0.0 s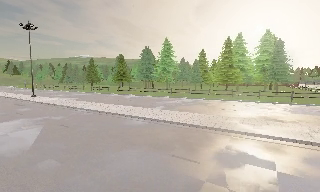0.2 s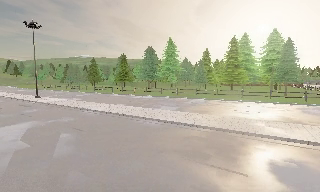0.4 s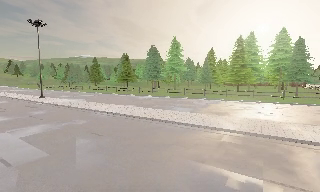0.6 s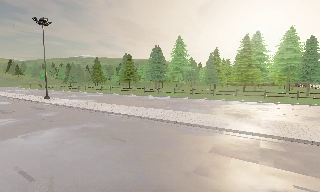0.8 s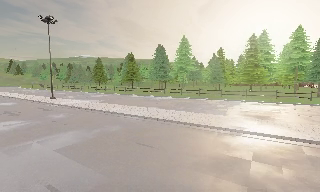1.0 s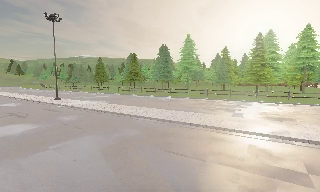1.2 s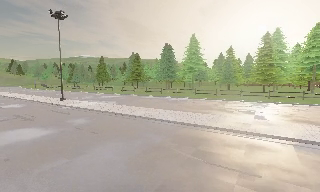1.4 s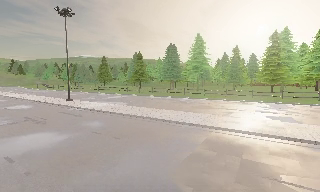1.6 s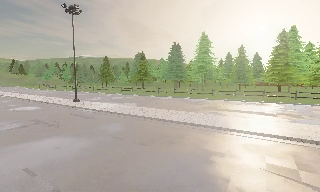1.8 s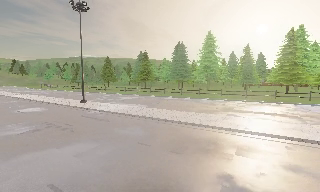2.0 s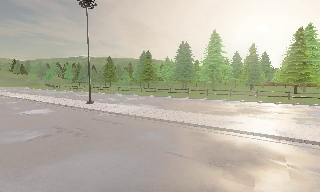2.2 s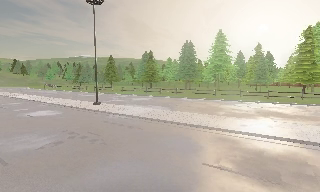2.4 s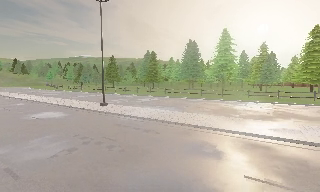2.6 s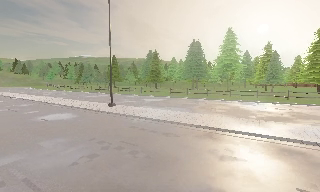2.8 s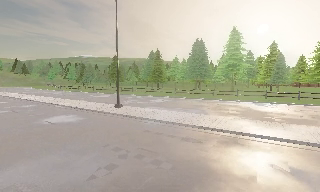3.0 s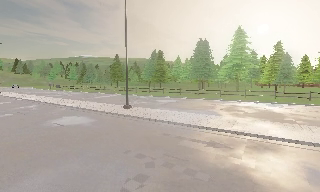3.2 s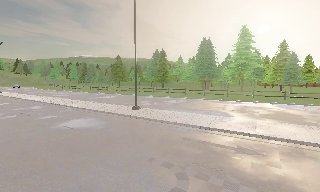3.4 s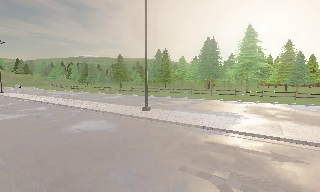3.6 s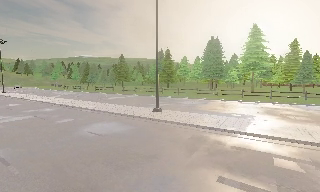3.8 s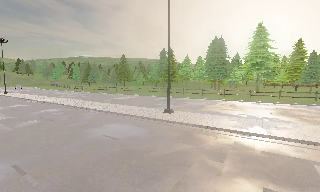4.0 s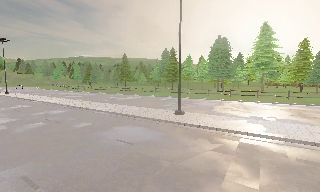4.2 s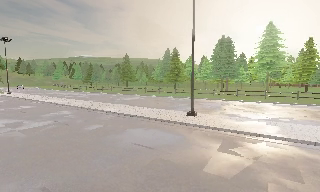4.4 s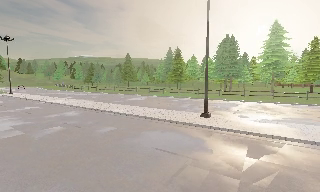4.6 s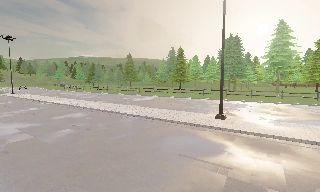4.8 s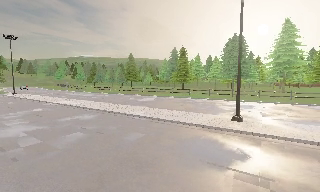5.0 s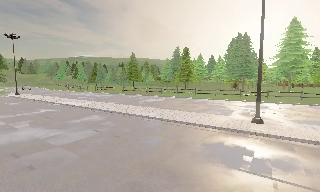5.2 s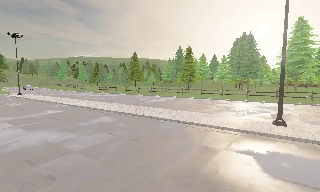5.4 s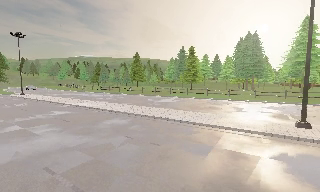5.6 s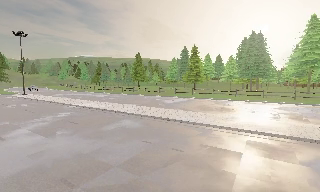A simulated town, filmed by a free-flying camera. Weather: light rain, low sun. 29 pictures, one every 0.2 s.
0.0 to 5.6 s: The camera travels to its left and forward, about 35 m, so close, fixed things drift to the right.
The film runs backward here.
